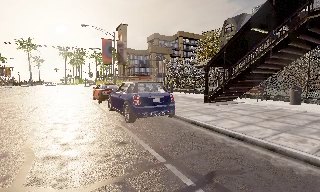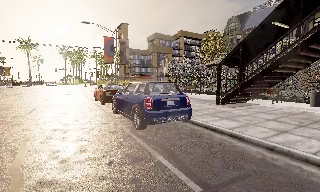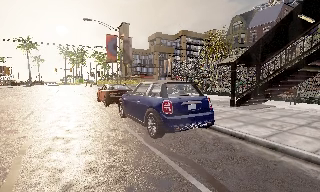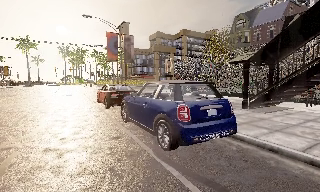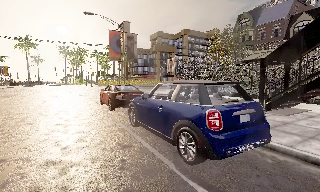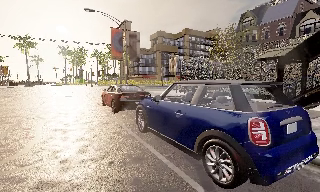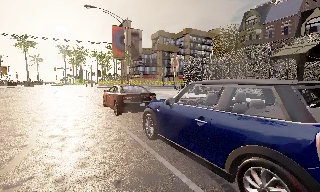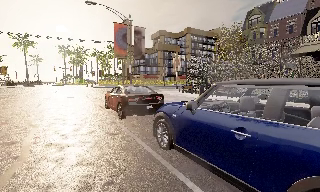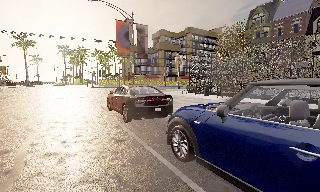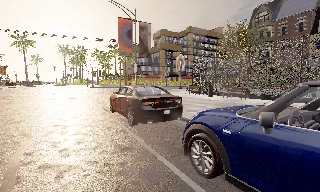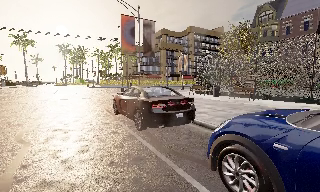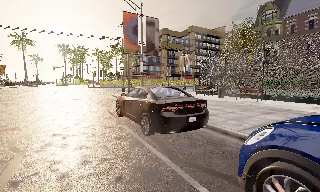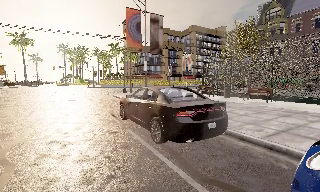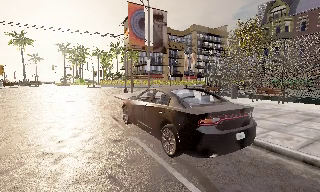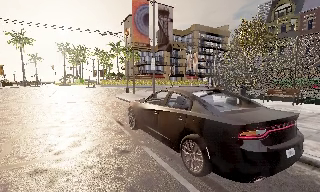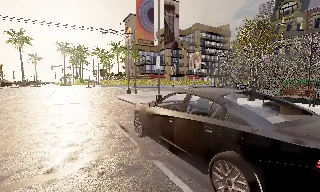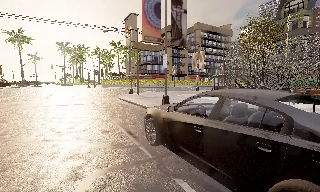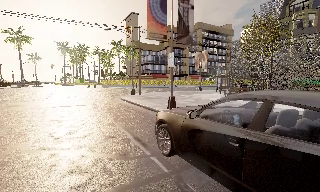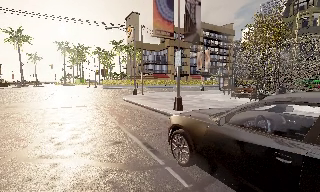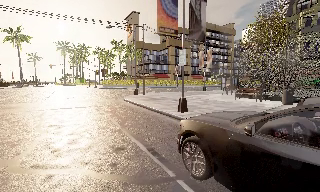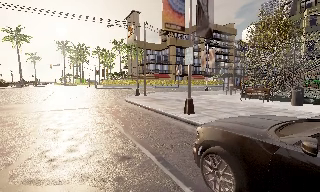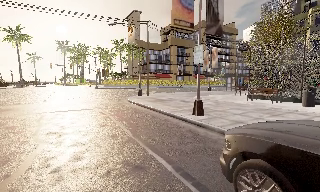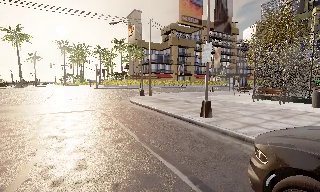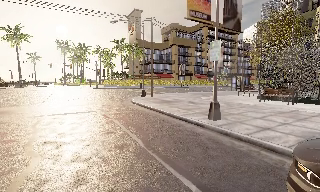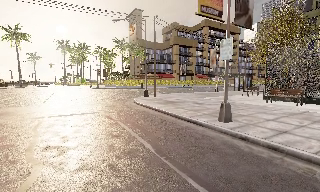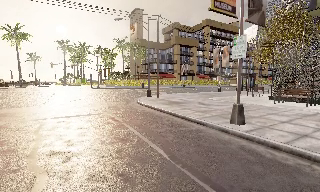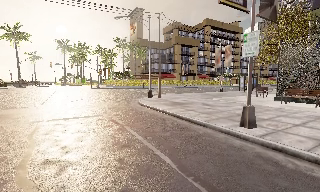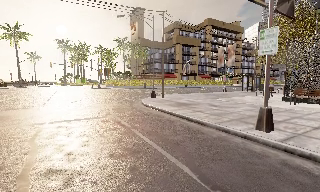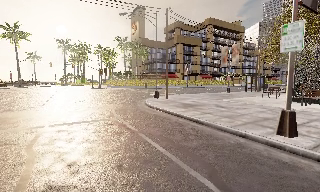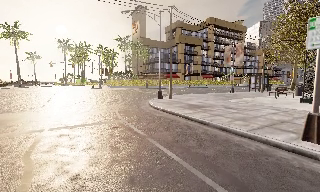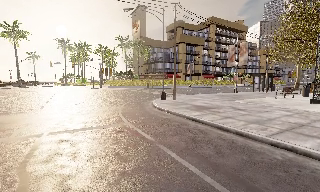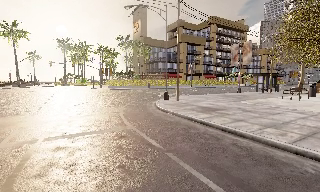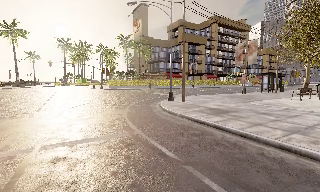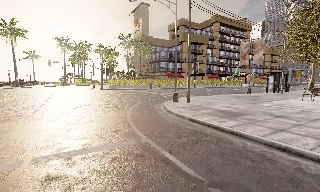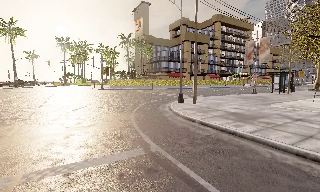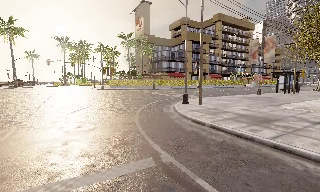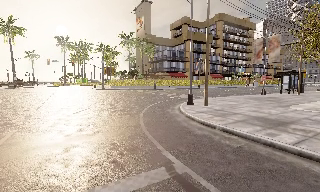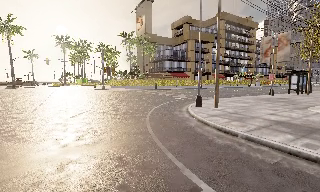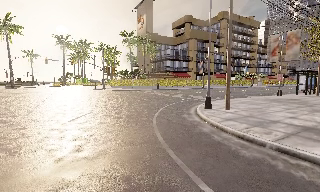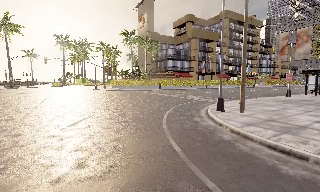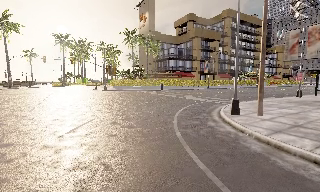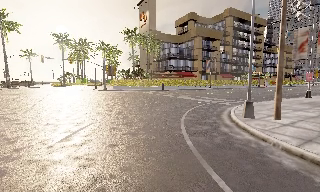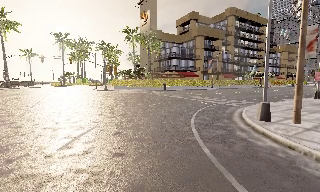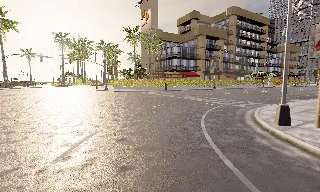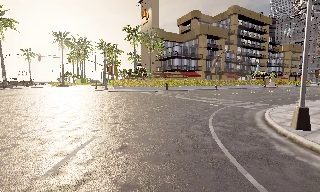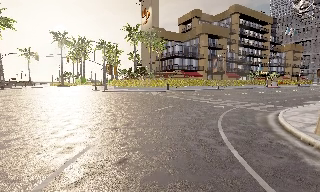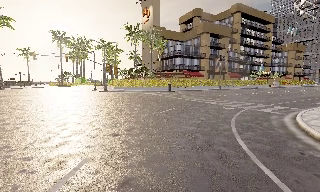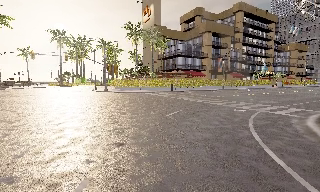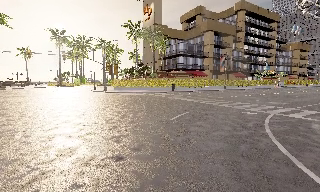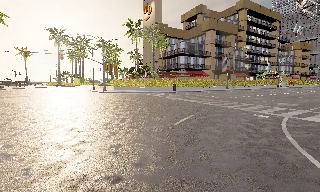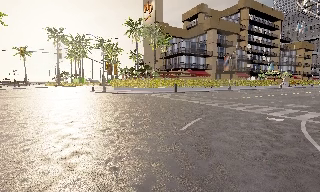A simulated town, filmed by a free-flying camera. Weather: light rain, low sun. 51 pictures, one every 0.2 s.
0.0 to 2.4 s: The camera travels forward and to its left, about 9 m, so what stands in front looms larger.
2.4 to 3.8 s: The camera travels forward and to its left, about 4.5 m, so what stands in front looms larger. It loses speed.
3.8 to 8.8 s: The camera travels forward and to its left, about 15 m, so what stands in front looms larger.
8.8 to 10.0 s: The camera travels forward, about 4.5 m, so what stands in front looms larger.
The film runs forward here.
